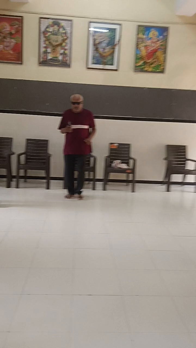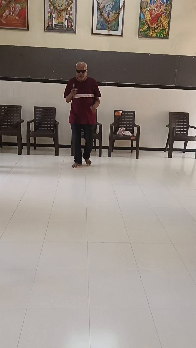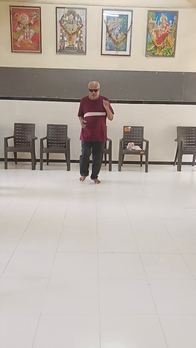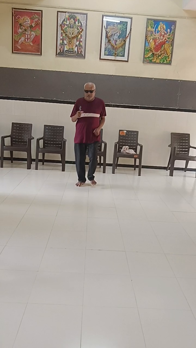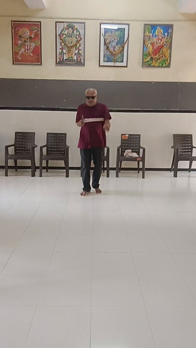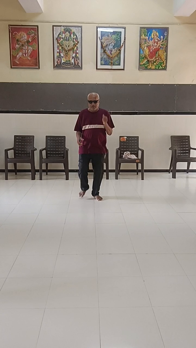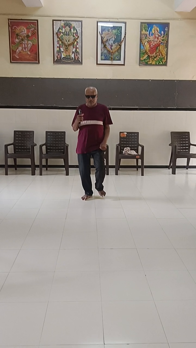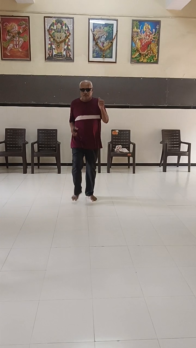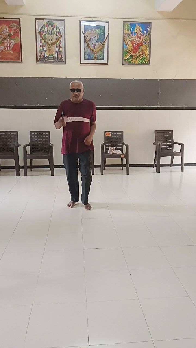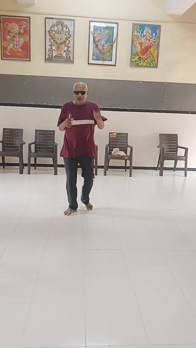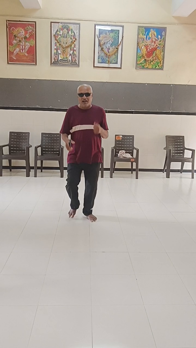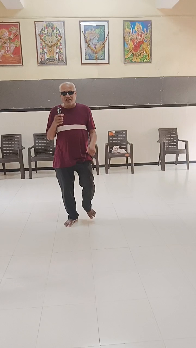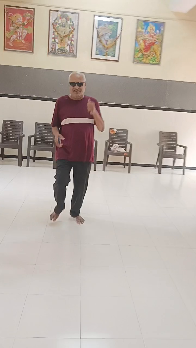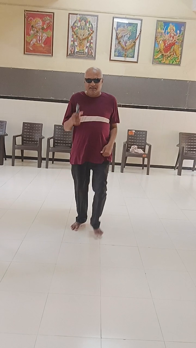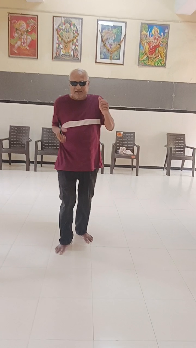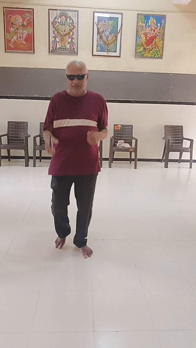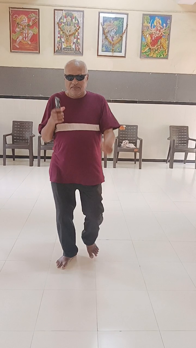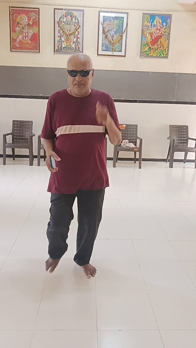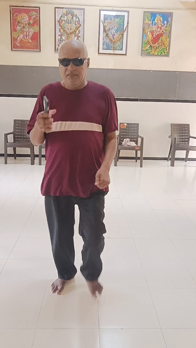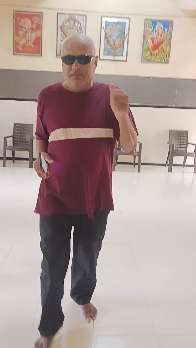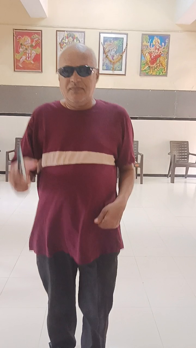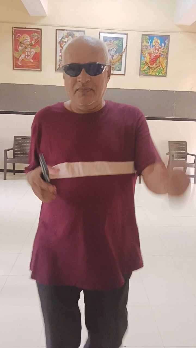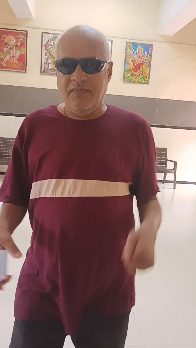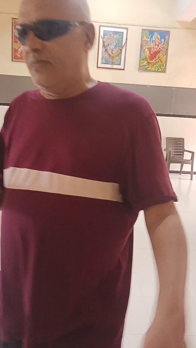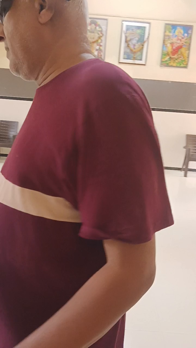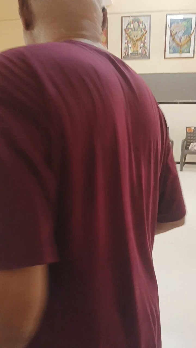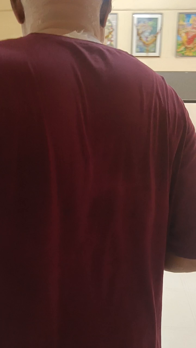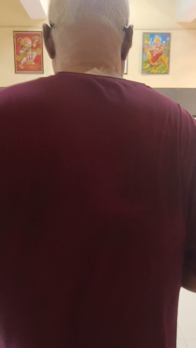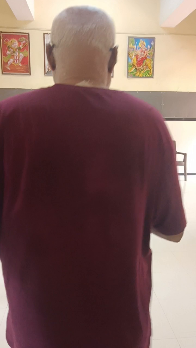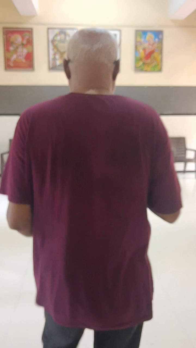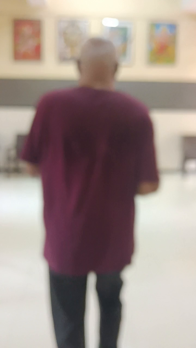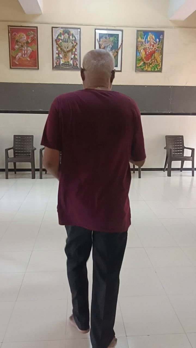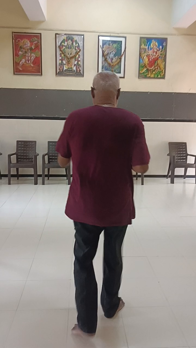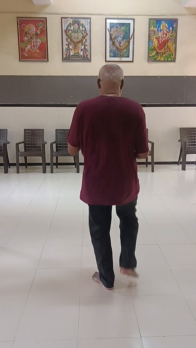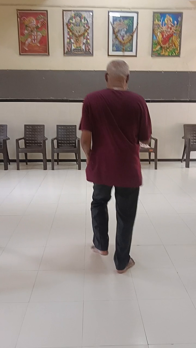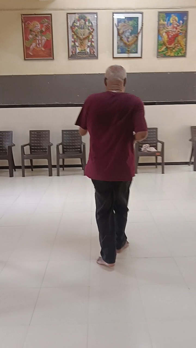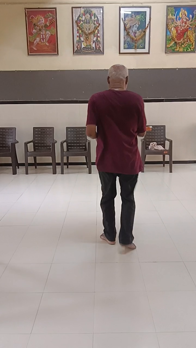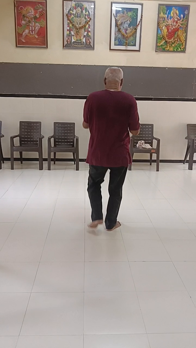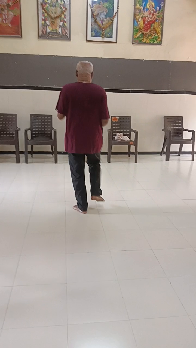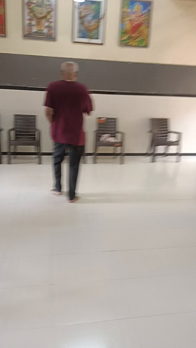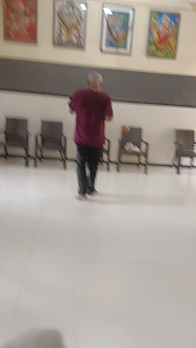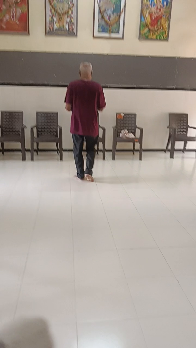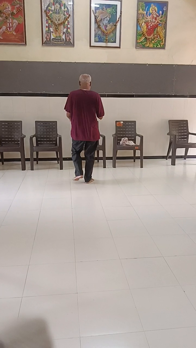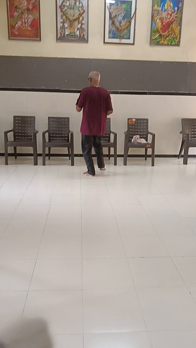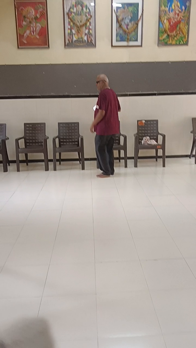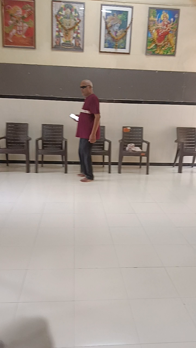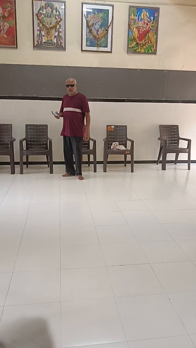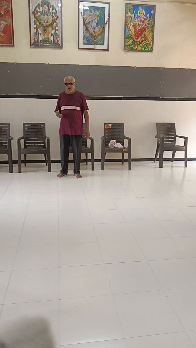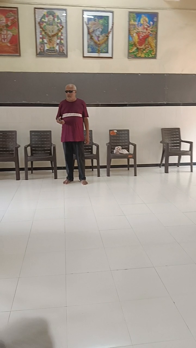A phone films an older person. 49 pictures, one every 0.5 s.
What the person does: Jogging.
